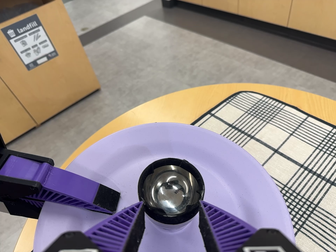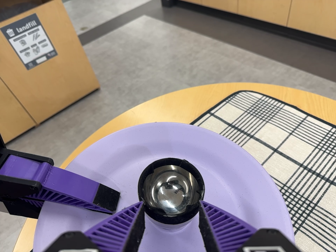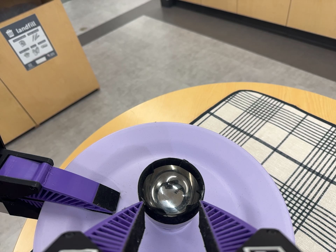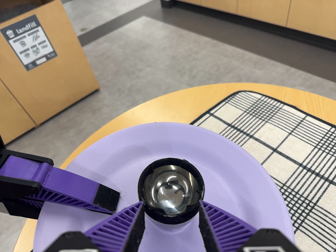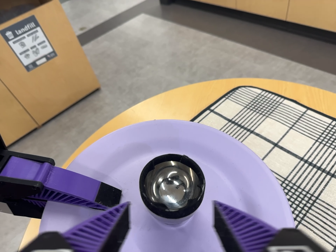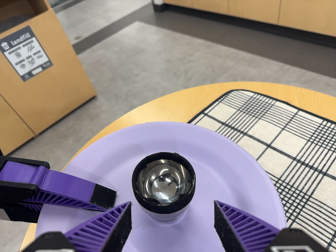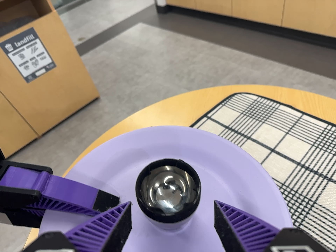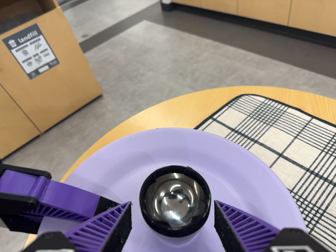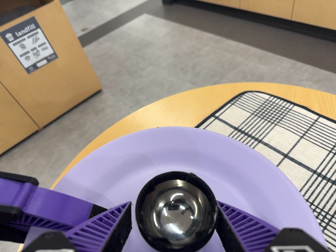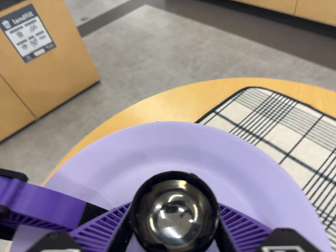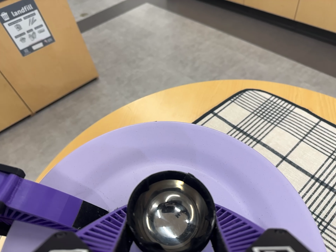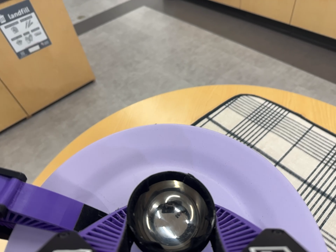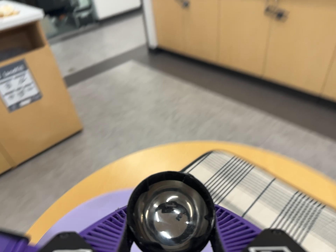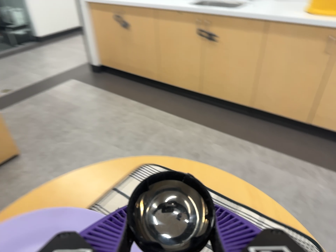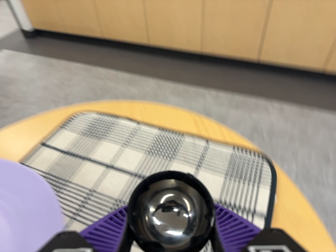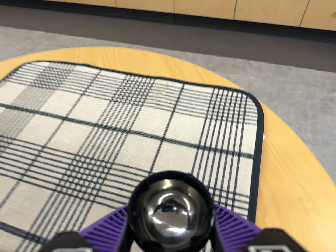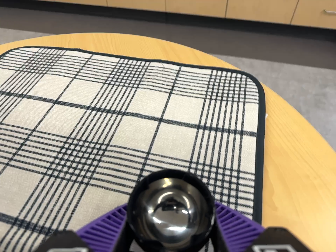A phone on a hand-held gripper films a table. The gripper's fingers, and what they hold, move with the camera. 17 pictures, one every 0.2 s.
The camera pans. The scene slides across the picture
to the left.
0.0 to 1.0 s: The camera shifts only a little, or ends up much as it began.
1.0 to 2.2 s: The camera travels forward, about 6 cm, so what stands in front looms larger.
2.2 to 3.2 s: The camera swings to its right by about 30 degrees, and the scene slides to the left. It travels to its right, toward the bottom of its view and forward, about 20 cm, so close, fixed things drift to the left. It rolls about its line of sight by about 20 degrees, and the scene rotates counterclockwise.
The film runs forward here.
